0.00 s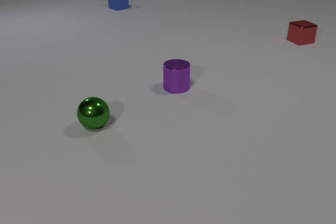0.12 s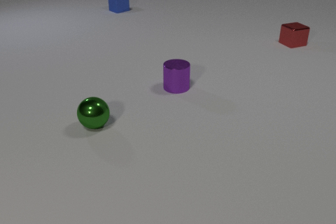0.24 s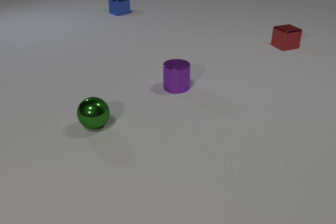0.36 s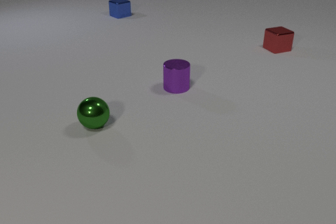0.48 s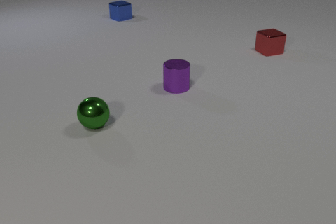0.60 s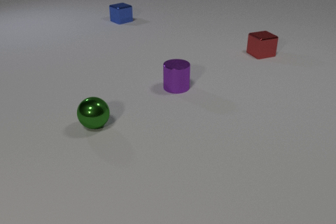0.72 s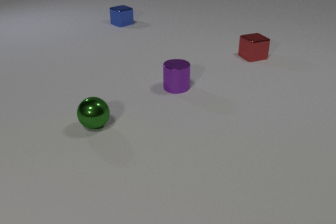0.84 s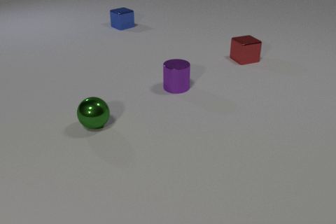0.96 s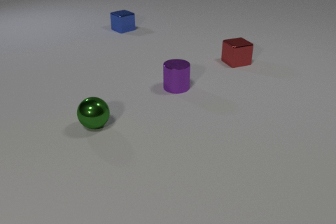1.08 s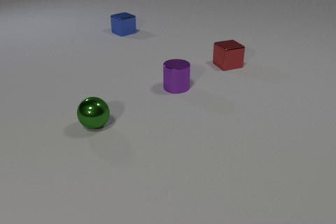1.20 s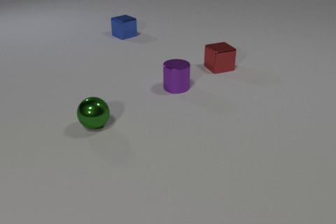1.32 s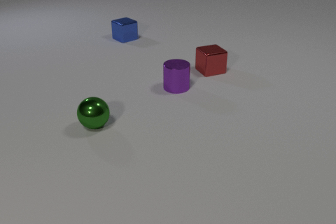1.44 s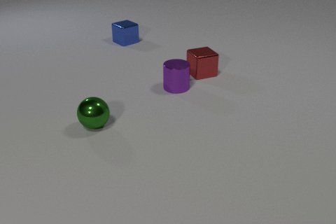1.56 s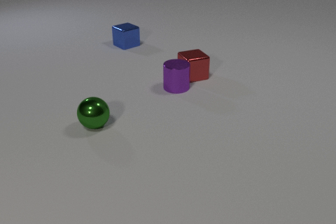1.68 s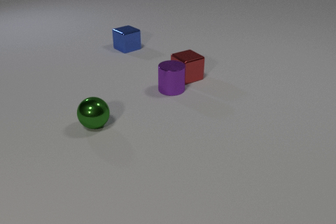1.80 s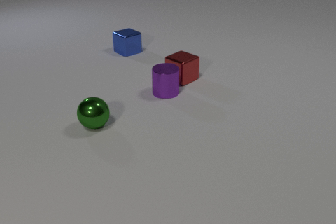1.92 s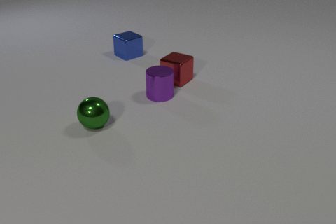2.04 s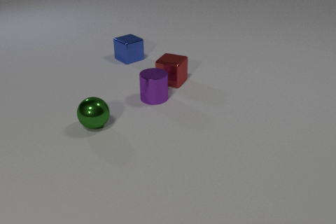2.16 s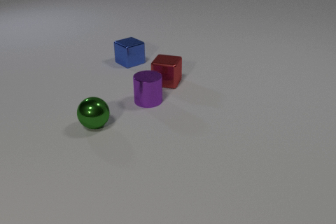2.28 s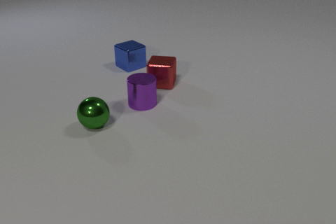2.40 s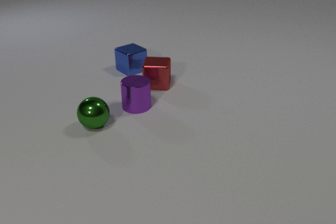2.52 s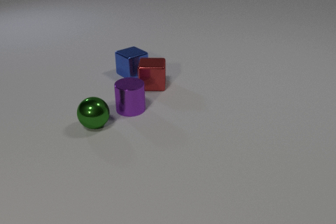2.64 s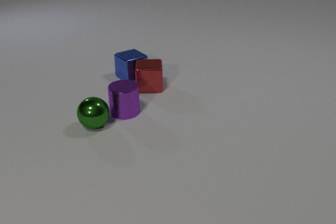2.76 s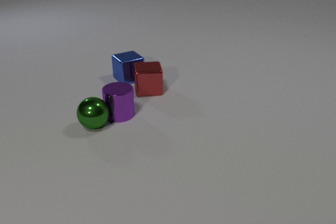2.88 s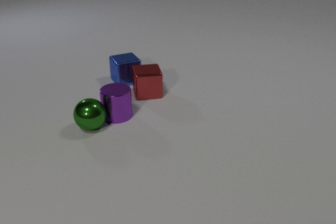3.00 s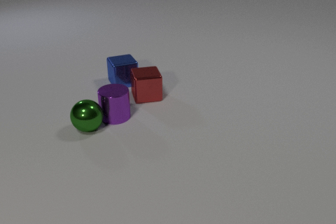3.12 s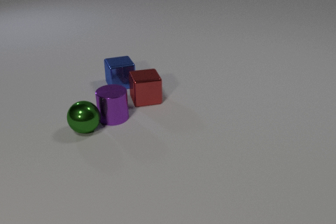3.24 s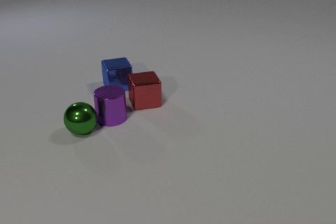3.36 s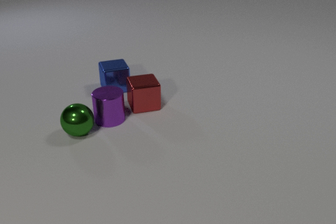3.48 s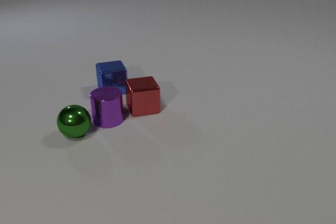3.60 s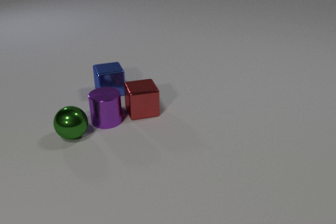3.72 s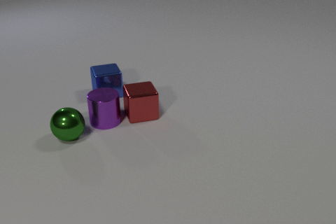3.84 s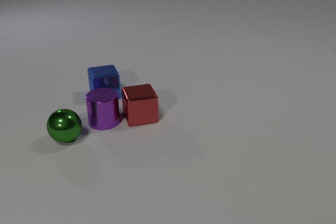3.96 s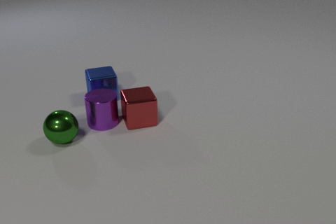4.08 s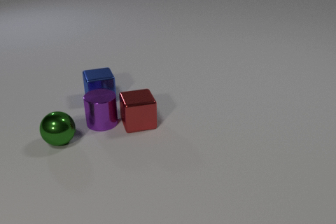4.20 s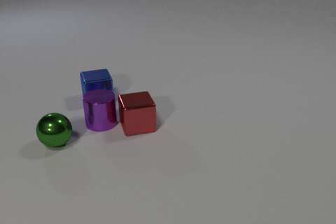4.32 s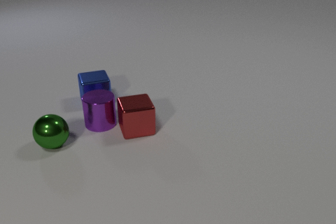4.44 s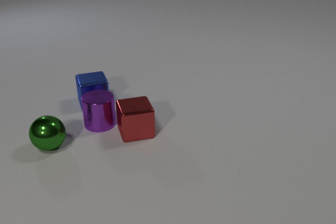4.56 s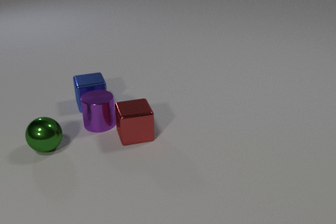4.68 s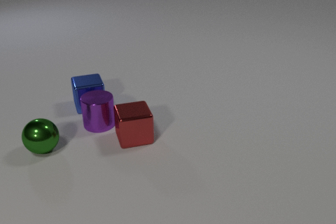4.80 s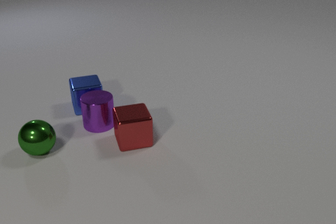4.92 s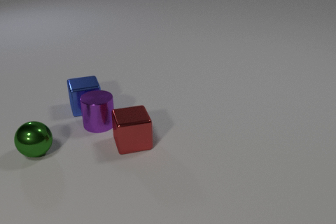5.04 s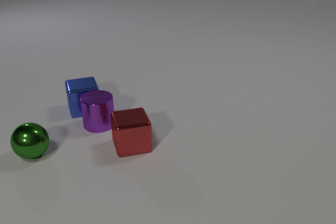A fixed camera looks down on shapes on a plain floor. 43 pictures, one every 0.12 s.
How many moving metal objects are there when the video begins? 2.
How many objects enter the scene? 0.
What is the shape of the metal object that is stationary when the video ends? cylinder.
0.00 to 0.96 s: The red metal cube slides toward the camera and to the left. The blue metal cube slides toward the camera.
0.96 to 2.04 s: The red metal cube slides to the left and toward the camera, spins so that its near face slides to the right, counterclockwise seen from above. The purple metal cylinder slides toward the camera and to the left. The blue metal cube slides toward the camera. The red metal cube and the purple metal cylinder collide.
2.04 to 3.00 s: The red metal cube slides toward the camera and to the left, spins counterclockwise seen from above by about 30 degrees, its near face sliding to the right. The purple metal cylinder slides to the left and toward the camera. The blue metal cube slides toward the camera. The red metal cube and the blue metal cube collide. The purple metal cylinder and the green metal sphere collide.
3.00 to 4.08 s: The red metal cube slides toward the camera. The purple metal cylinder slides to the left and toward the camera. The blue metal cube slides toward the camera and to the left. The green metal sphere rolls to the left and toward the camera.
4.08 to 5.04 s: The red metal cube slides toward the camera. The blue metal cube slides toward the camera and to the left. The green metal sphere rolls to the left and toward the camera.
